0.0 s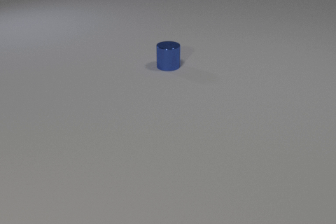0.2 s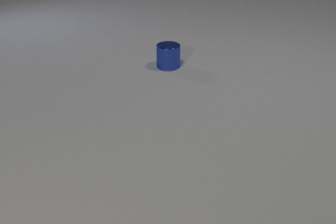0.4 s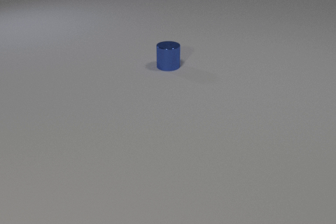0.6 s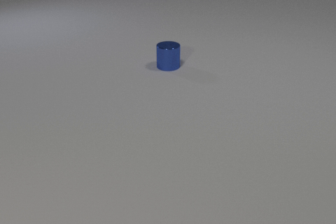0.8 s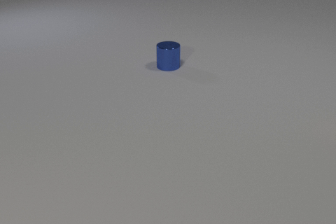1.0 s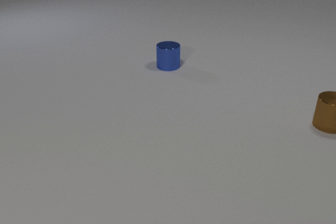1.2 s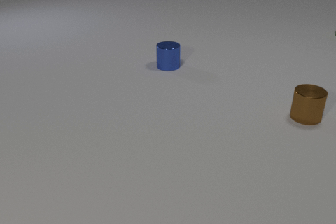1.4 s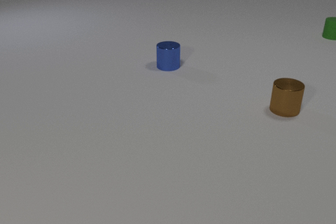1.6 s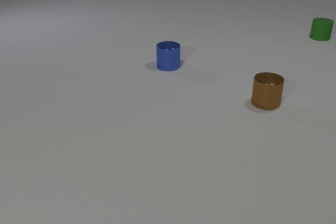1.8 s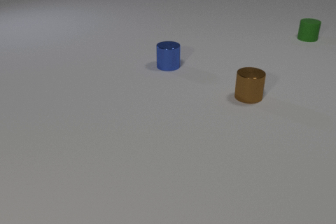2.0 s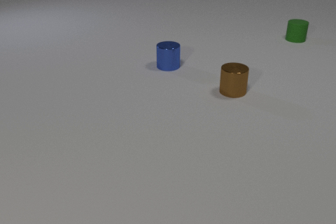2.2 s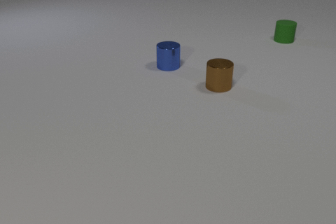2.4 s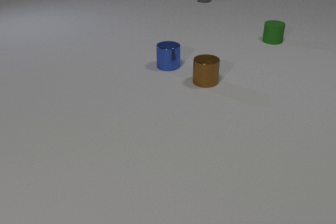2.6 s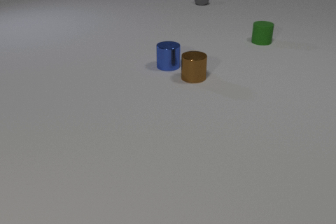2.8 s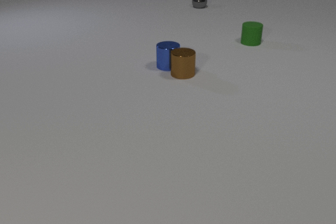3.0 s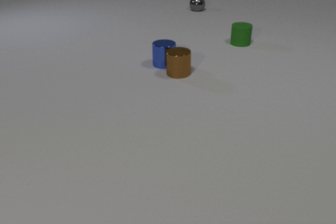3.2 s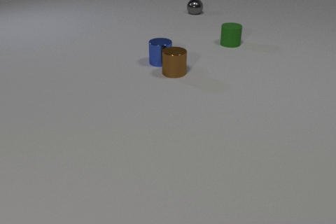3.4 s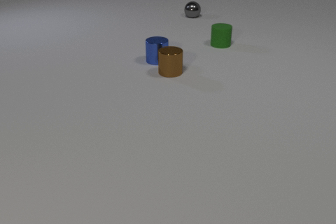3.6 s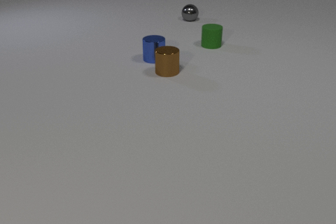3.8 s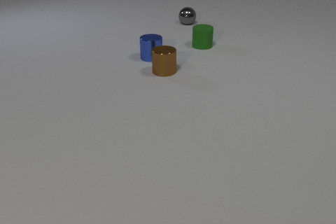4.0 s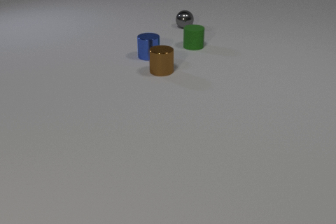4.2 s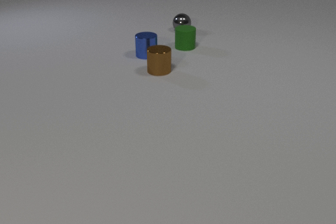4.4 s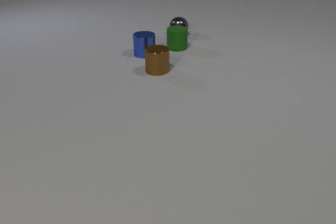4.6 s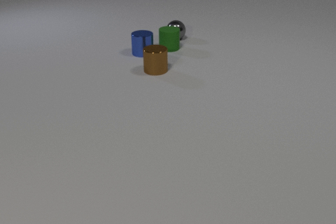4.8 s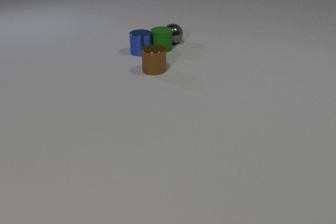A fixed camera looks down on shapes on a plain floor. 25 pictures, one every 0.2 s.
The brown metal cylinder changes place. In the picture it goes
to the left.
The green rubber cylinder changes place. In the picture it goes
to the left.
0.0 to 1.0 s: The brown metal cylinder comes in at the right edge, slides to the left.
1.0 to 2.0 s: The brown metal cylinder slides to the left and away from the camera. The green rubber cylinder comes in at the right edge, slides to the left and toward the camera.
2.0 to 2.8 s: The brown metal cylinder slides to the left and away from the camera. The gray metal sphere comes in at the top edge, rolls toward the camera. The green rubber cylinder slides to the left and toward the camera. The brown metal cylinder and the blue metal cylinder collide.
2.8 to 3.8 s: The brown metal cylinder slides to the left. The blue metal cylinder slides away from the camera and to the left. The gray metal sphere rolls toward the camera. The green rubber cylinder slides to the left.
3.8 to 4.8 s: The brown metal cylinder slides to the left. The blue metal cylinder slides away from the camera and to the left. The gray metal sphere rolls toward the camera. The green rubber cylinder slides to the left. The gray metal sphere and the green rubber cylinder collide.
What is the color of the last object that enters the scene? gray.
What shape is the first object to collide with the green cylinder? sphere.
What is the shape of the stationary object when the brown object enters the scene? cylinder.
